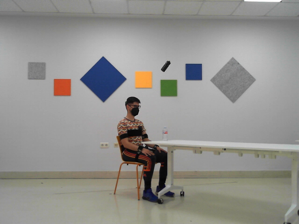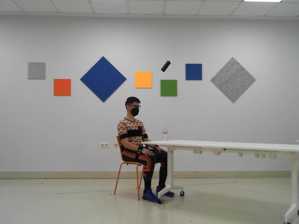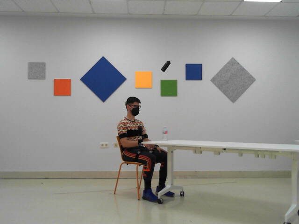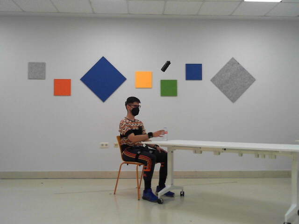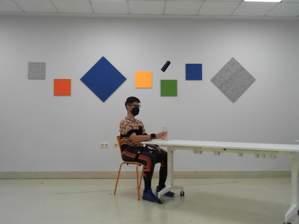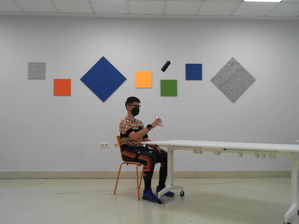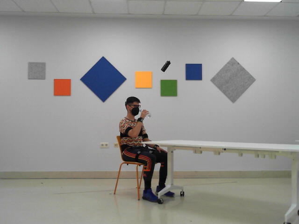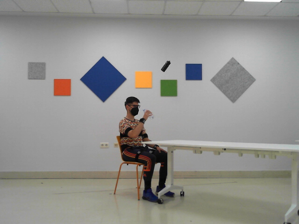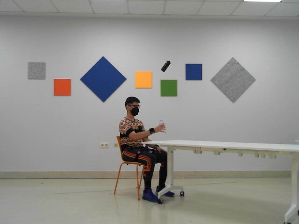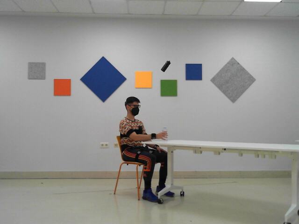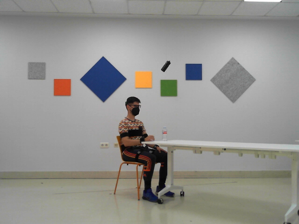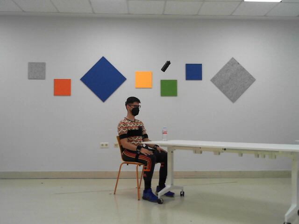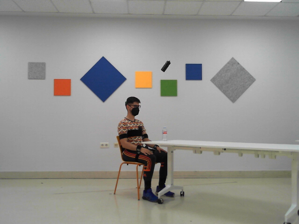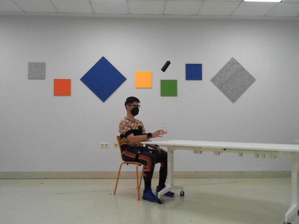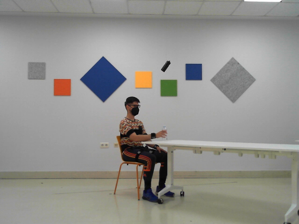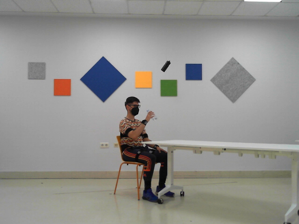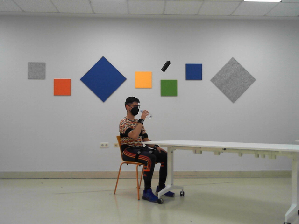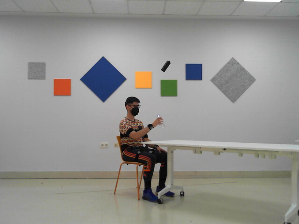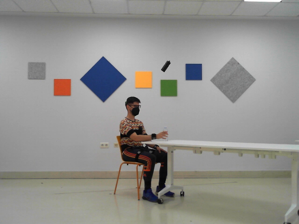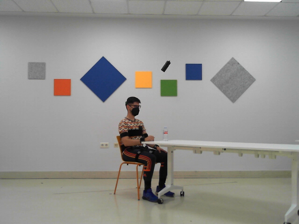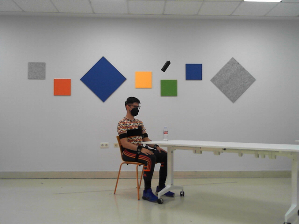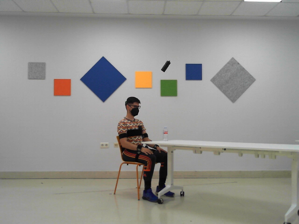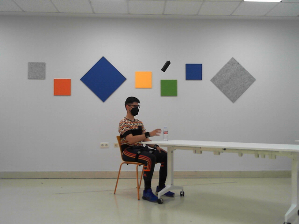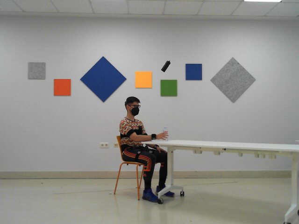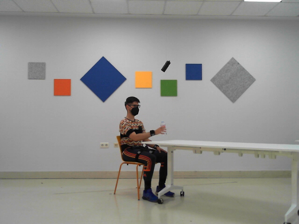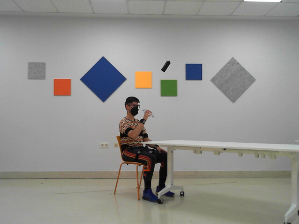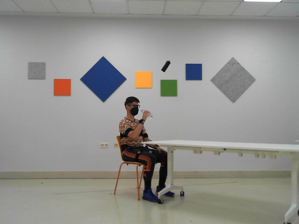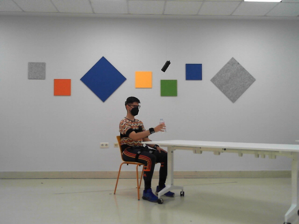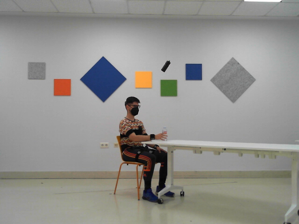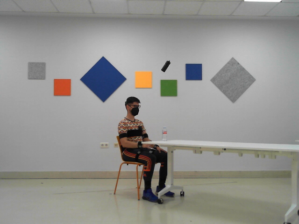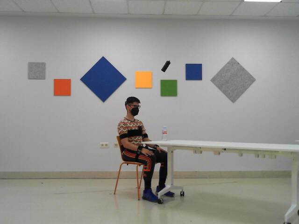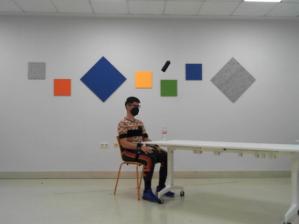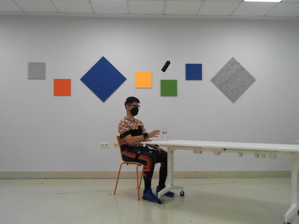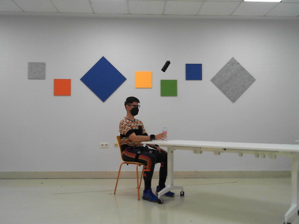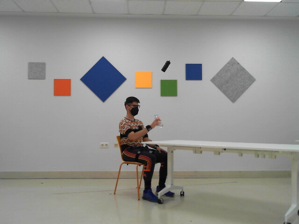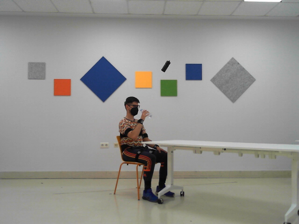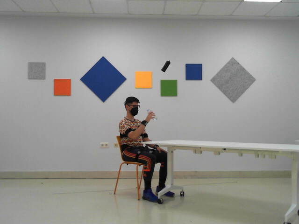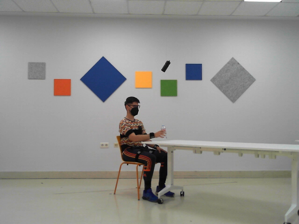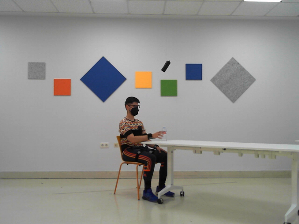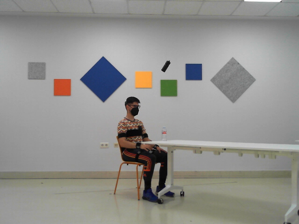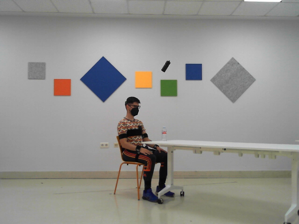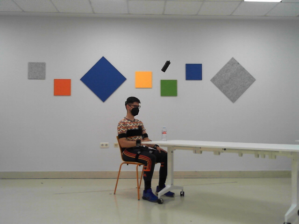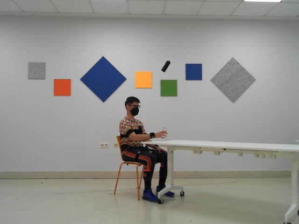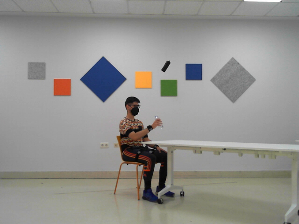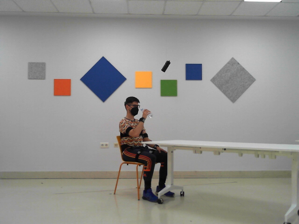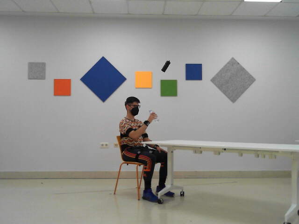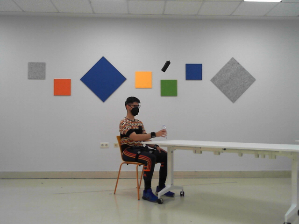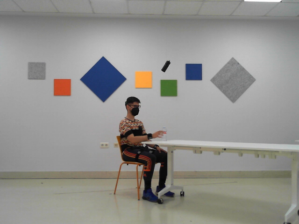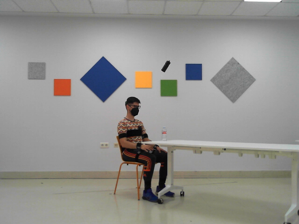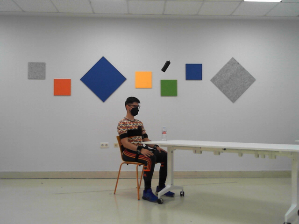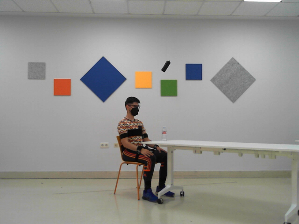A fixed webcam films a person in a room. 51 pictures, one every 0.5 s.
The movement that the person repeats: Drink from a bottle, right hand.
